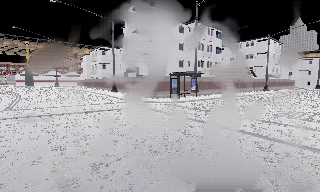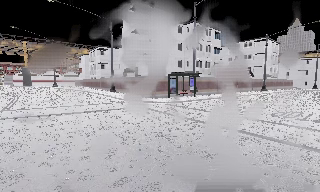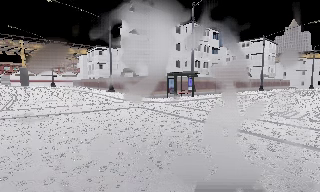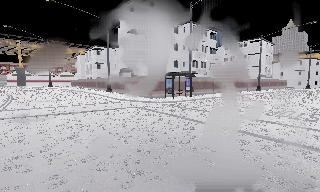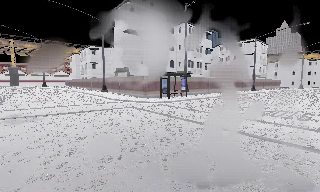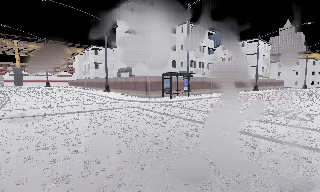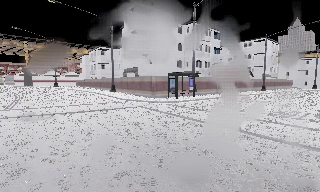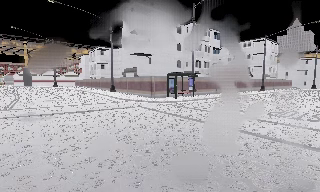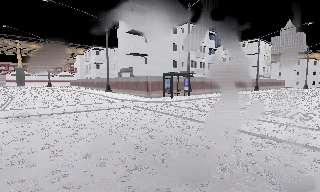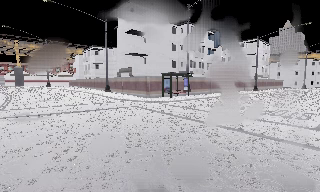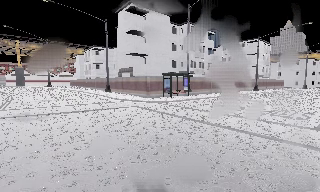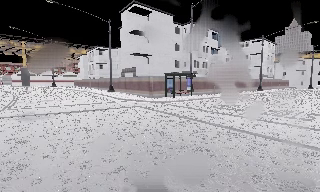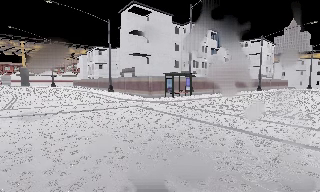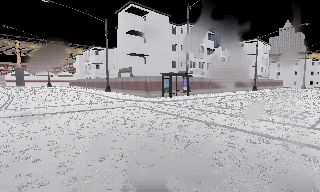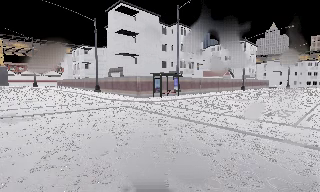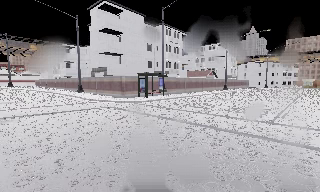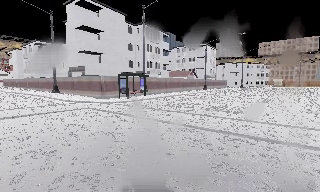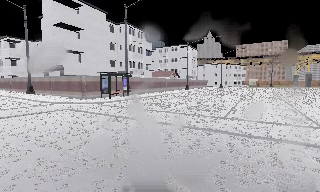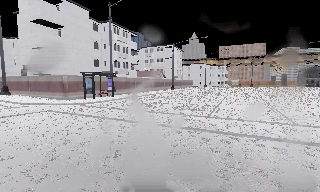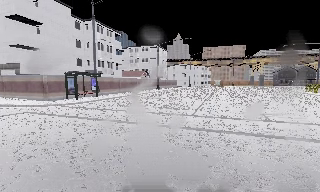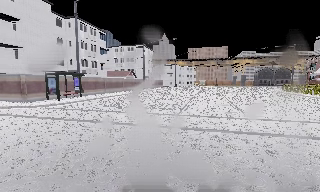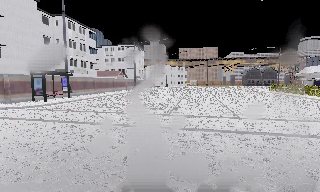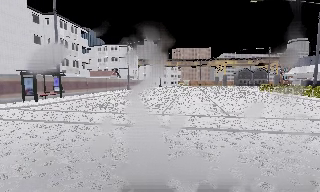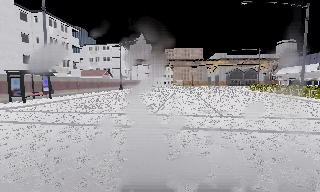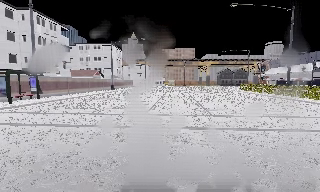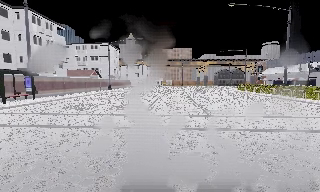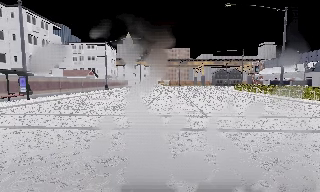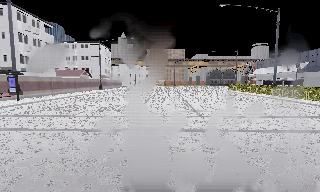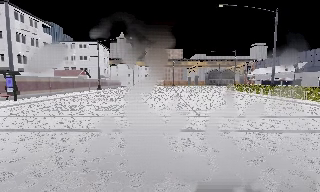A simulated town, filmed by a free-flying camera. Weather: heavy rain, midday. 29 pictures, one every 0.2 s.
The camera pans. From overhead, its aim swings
clockwise.
The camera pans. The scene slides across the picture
to the left.
0.0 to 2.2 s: The camera shifts only a little, or ends up much as it began.
2.2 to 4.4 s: The camera pans to its right, which is clockwise from overhead, by about 45 degrees. It travels backward, about 0.5 m.
4.4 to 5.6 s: The camera shifts only a little, or ends up much as it began.
The film runs backward here.
